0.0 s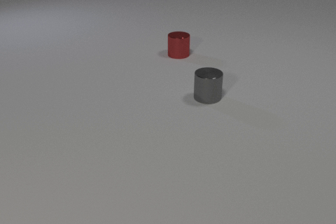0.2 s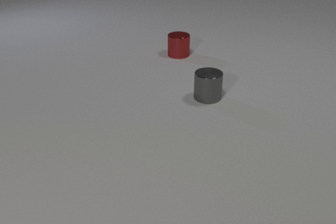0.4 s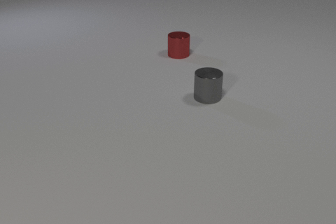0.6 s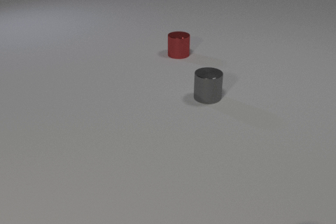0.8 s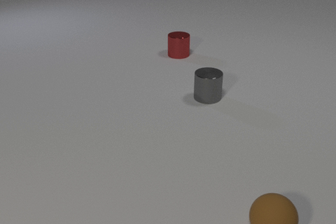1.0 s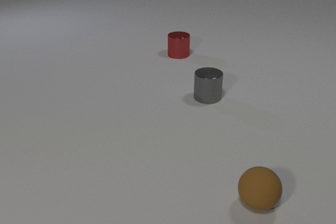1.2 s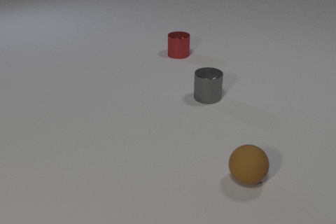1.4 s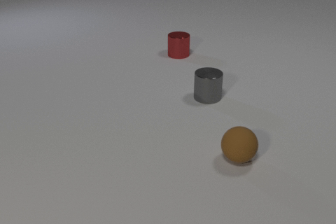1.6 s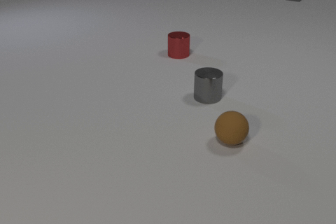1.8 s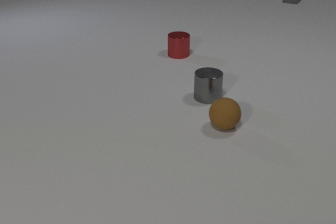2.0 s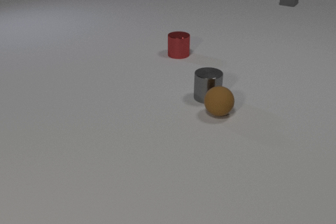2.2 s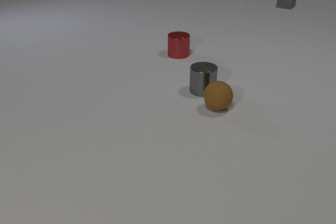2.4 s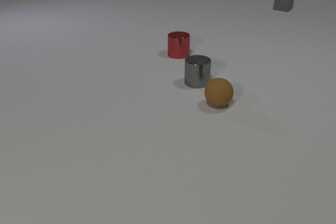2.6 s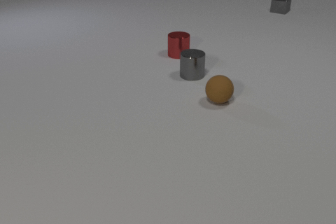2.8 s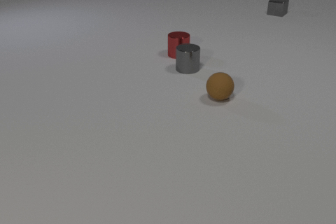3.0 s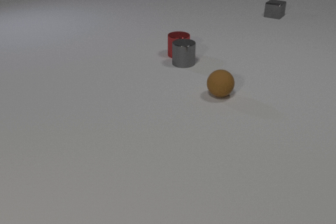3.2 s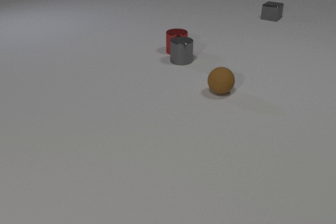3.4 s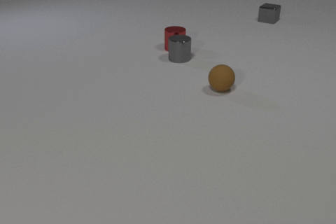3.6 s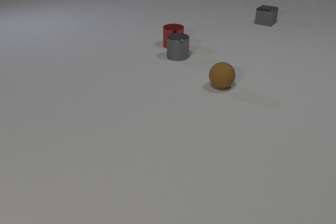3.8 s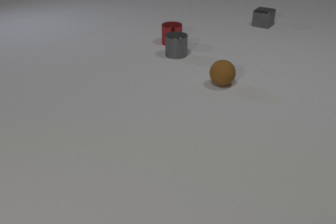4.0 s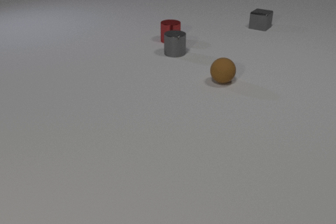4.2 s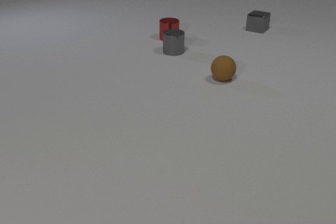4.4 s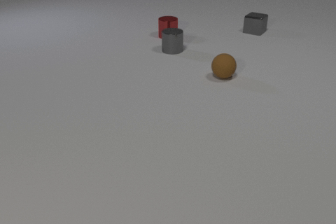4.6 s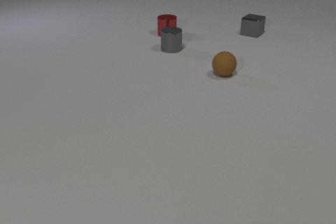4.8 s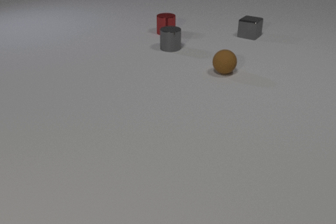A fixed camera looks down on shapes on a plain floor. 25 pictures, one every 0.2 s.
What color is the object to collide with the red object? gray.
How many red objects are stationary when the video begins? 1.
Are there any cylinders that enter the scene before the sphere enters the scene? no.
0.0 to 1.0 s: The brown rubber sphere comes in at the bottom edge, rolls away from the camera and to the left.
1.0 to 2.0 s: The brown rubber sphere rolls away from the camera. The gray metal cube comes in at the top edge, slides toward the camera.
2.0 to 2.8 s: The brown rubber sphere rolls away from the camera. The gray metal cylinder slides away from the camera. The gray metal cube slides toward the camera. The brown rubber sphere and the gray metal cylinder collide.
2.8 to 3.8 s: The brown rubber sphere rolls away from the camera. The gray metal cylinder slides away from the camera. The red metal cylinder slides away from the camera. The gray metal cube slides toward the camera. The gray metal cylinder and the red metal cylinder collide.
3.8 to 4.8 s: The brown rubber sphere rolls away from the camera. The gray metal cylinder slides away from the camera. The red metal cylinder slides away from the camera. The gray metal cube slides toward the camera.
